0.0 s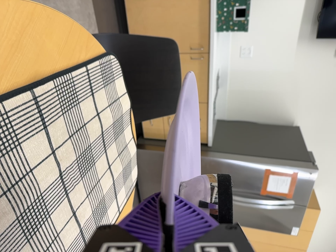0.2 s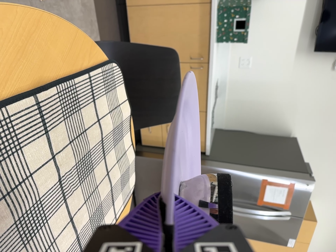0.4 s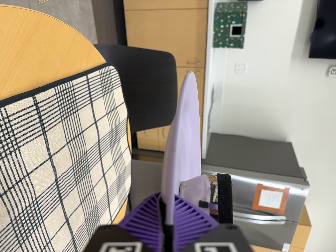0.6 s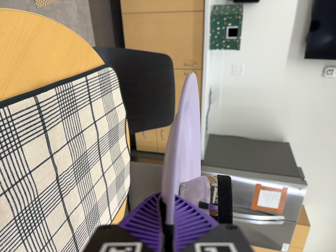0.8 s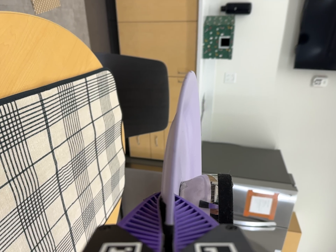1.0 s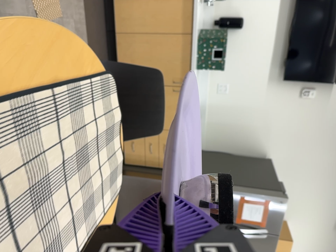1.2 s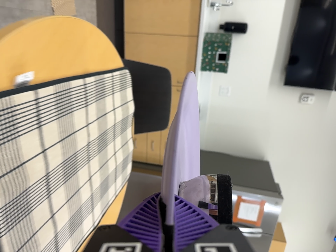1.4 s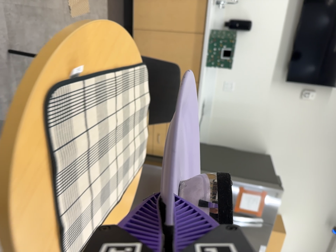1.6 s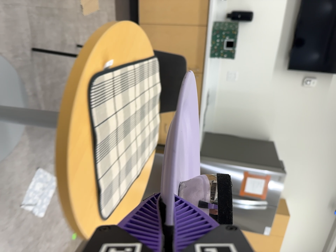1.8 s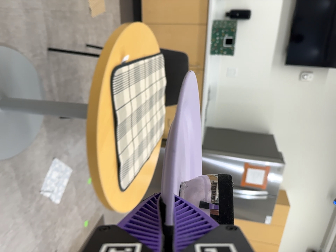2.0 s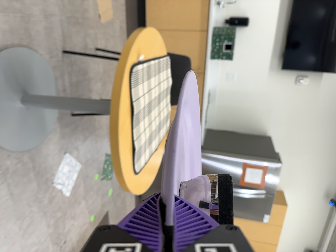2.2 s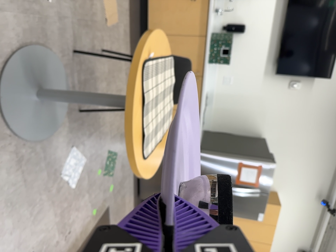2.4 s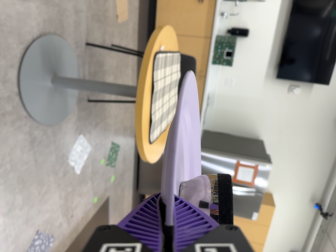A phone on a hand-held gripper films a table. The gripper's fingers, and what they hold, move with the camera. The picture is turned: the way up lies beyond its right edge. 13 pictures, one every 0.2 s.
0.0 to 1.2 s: The camera travels backward and toward the bottom of its view, about 24 cm, so what stands in front gets smaller. Its aim tips toward the top of its view by about 10 degrees.
1.2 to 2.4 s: The camera travels backward and toward the bottom of its view, about 80 cm, so what stands in front gets smaller.
The film runs backward here.
